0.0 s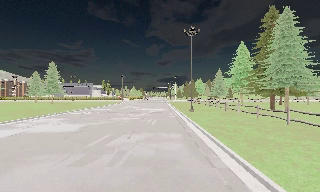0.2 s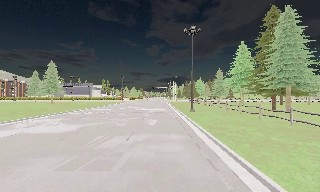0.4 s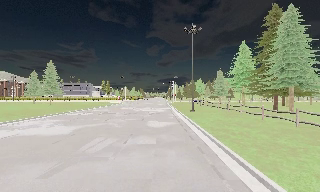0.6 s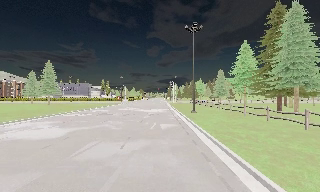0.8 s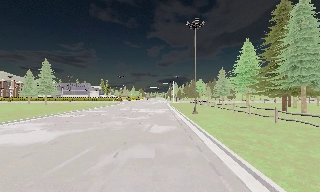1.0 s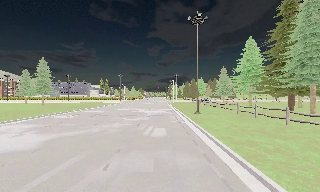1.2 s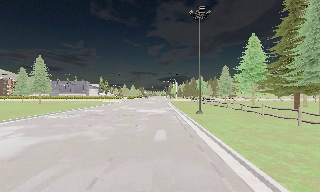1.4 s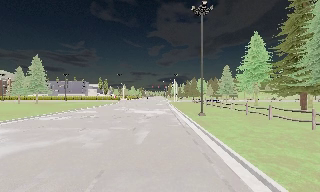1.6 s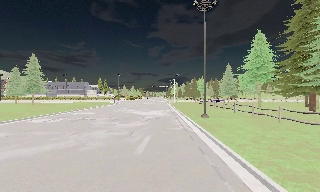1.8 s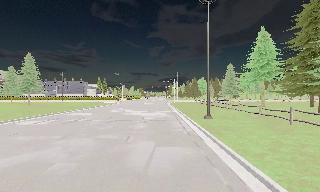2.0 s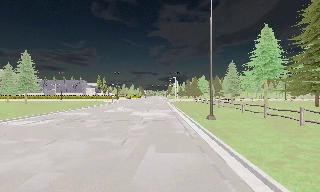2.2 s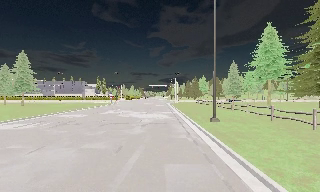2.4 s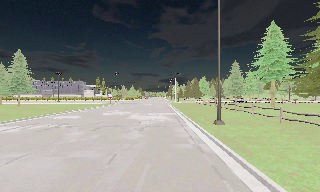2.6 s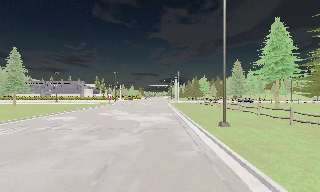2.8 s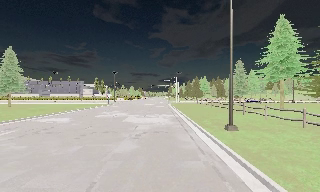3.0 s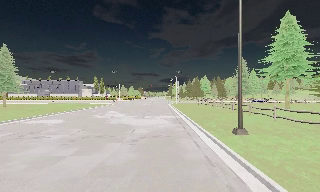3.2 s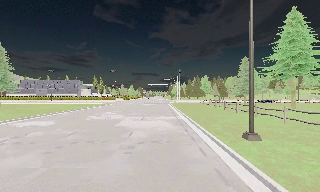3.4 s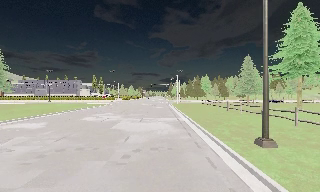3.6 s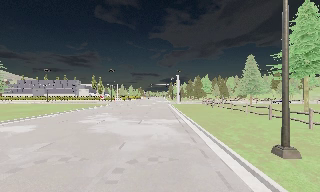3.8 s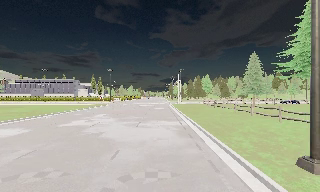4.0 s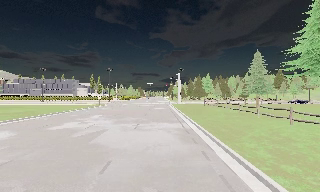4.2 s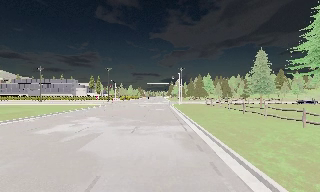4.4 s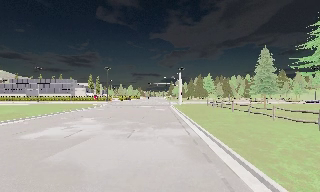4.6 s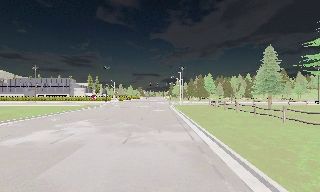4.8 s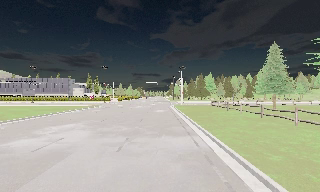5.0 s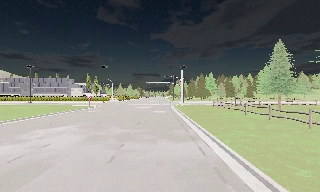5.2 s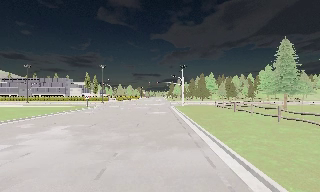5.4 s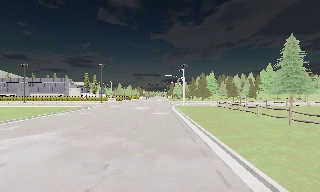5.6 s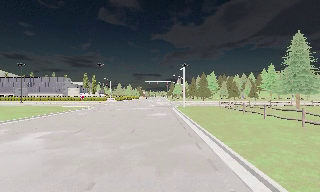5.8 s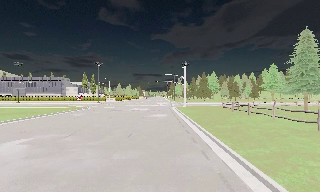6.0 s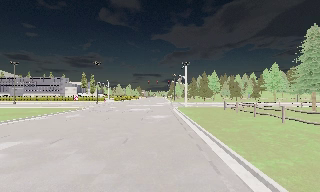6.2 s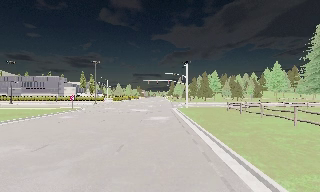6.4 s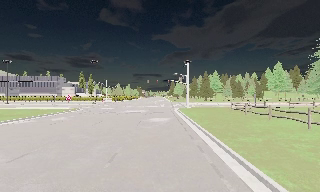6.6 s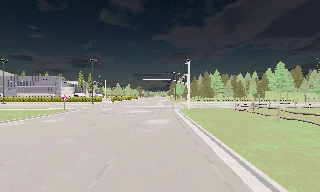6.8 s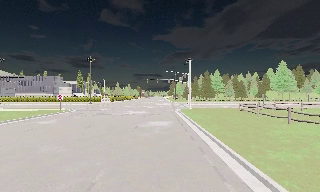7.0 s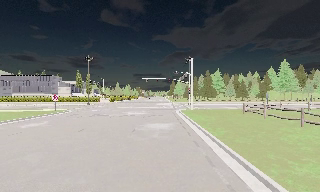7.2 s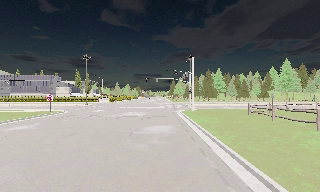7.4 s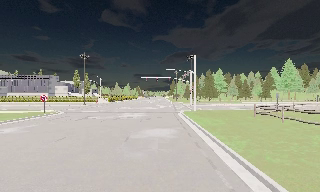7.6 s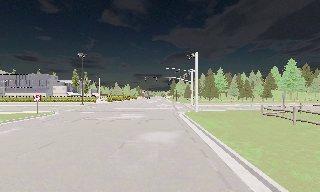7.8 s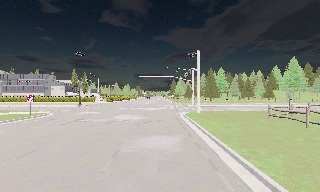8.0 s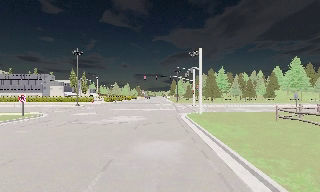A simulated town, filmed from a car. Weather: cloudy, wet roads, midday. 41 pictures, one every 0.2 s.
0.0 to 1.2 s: The camera travels forward, about 4.5 m, so what stands in front looms larger. It gains speed.
1.2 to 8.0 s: The camera travels forward, about 35 m, so what stands in front looms larger.
The film runs forward here.
